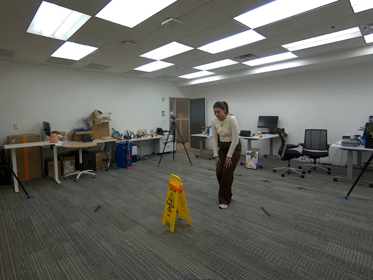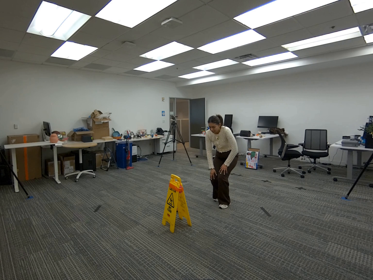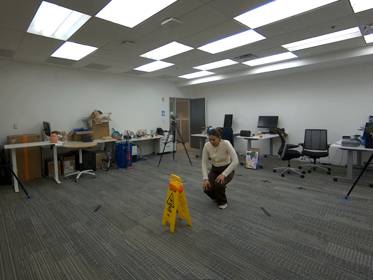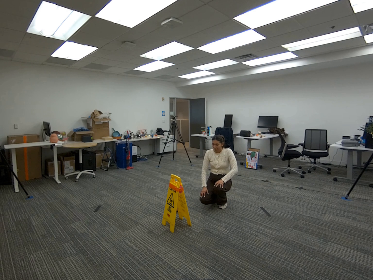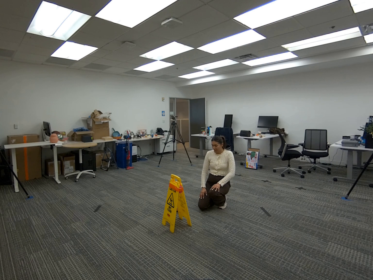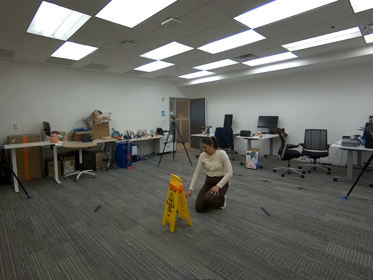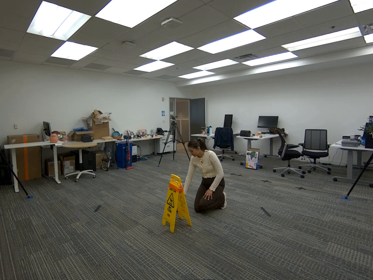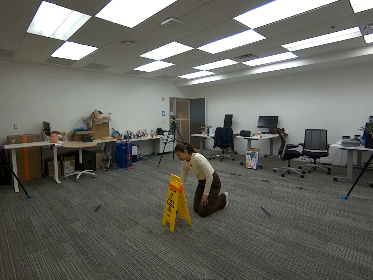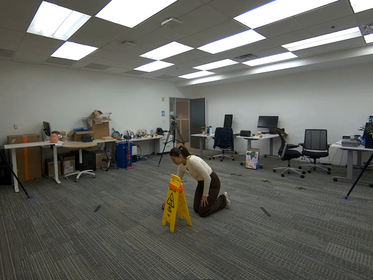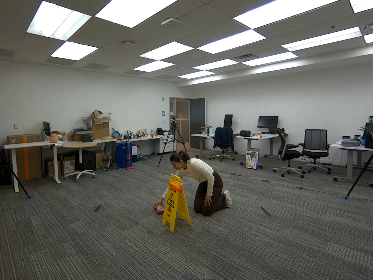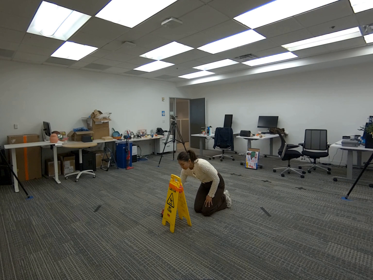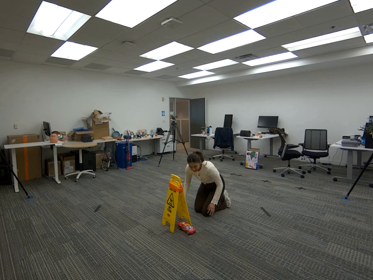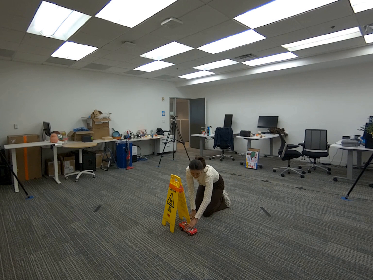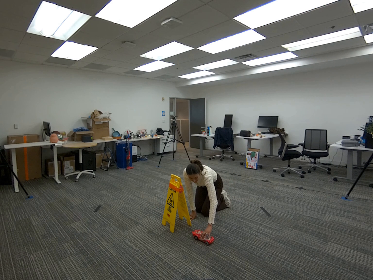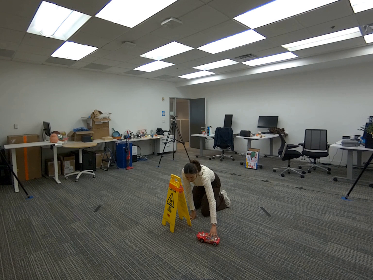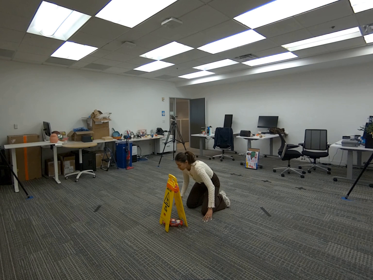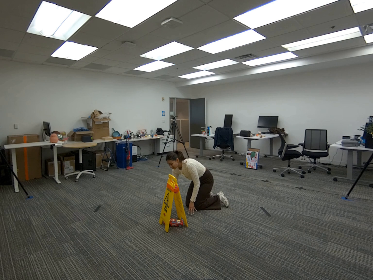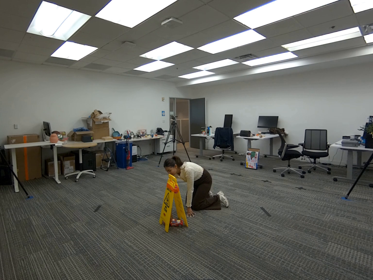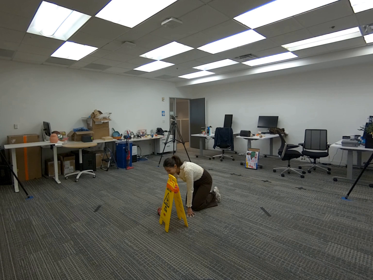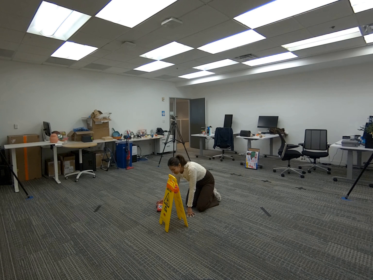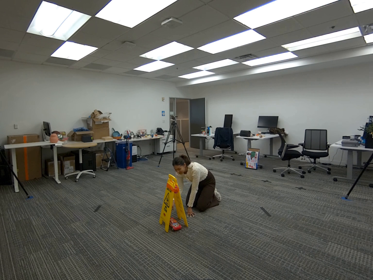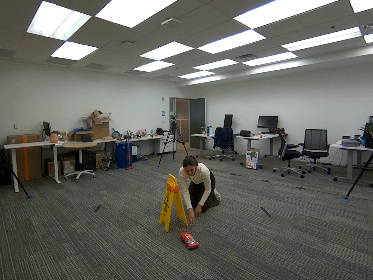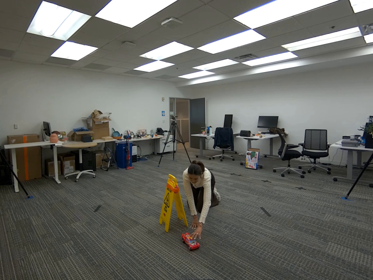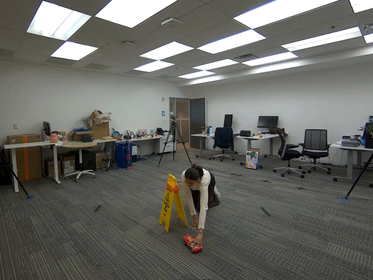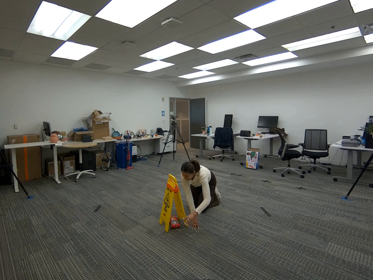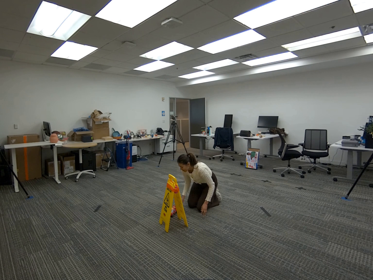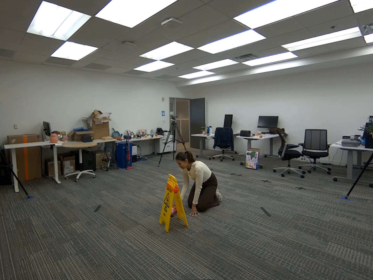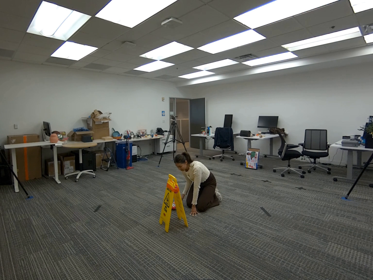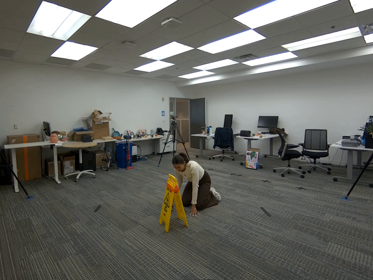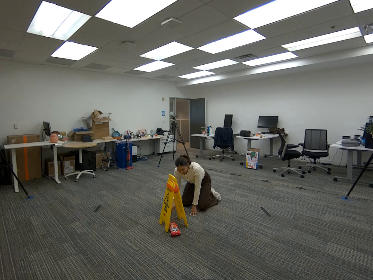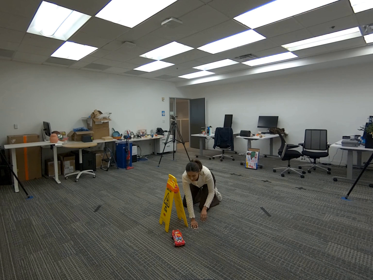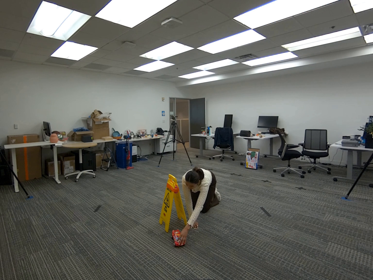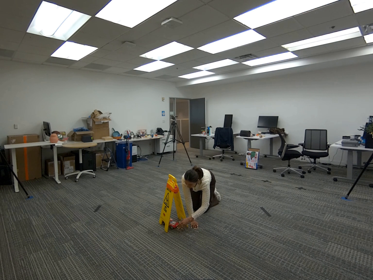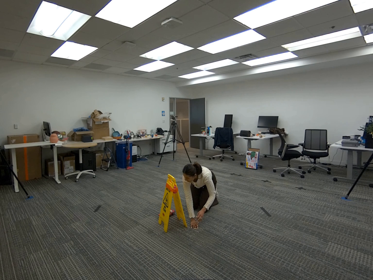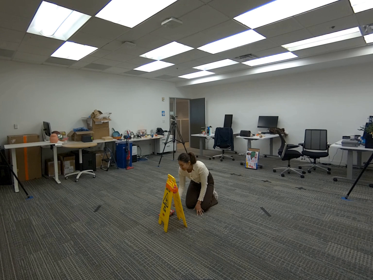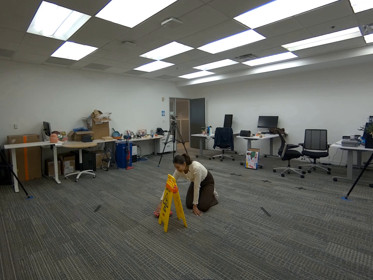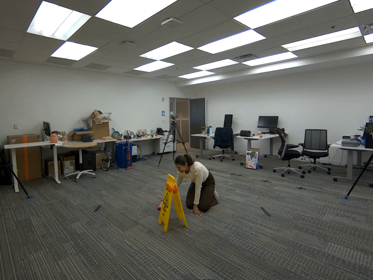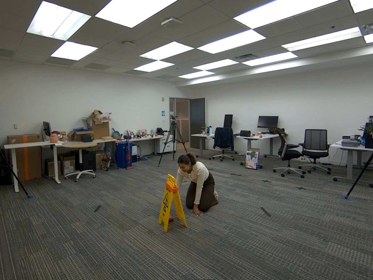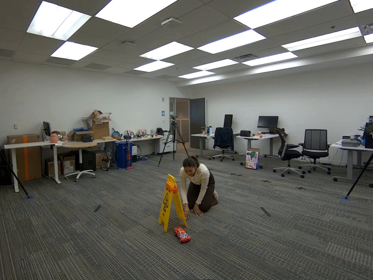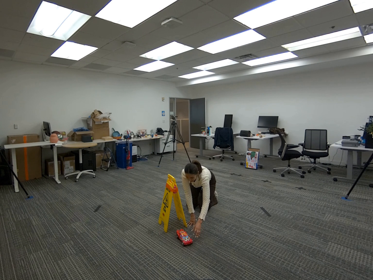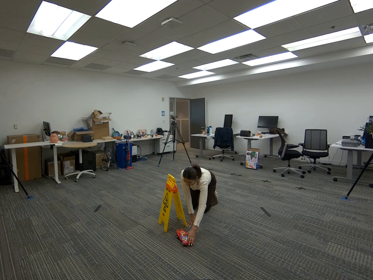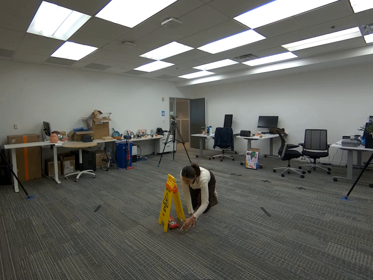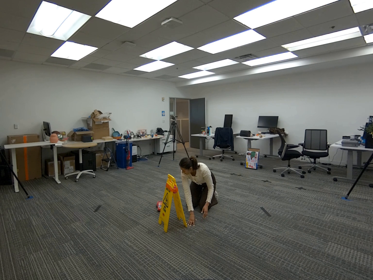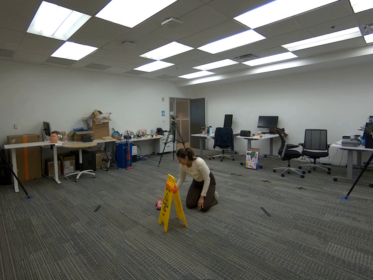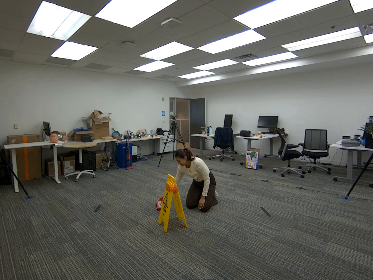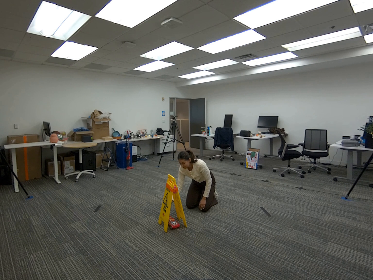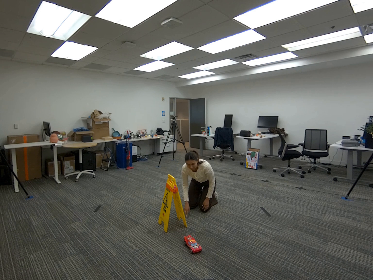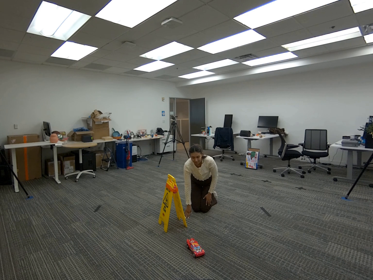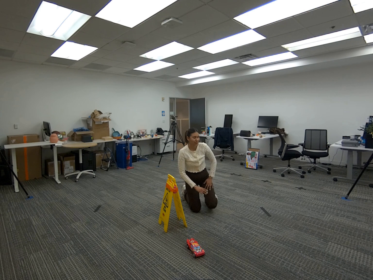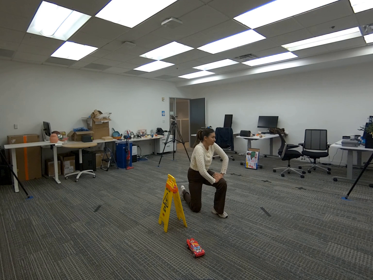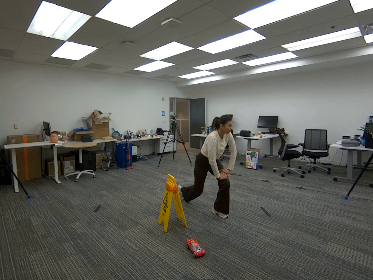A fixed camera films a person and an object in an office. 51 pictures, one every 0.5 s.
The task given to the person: Walk to the toy car on the ground and pick it up with your right hand. Place it on the ground and roll it under the wet floor sign. Move to the other side, pick up the car again, and roll it back under the wet floor sign. Continue alternating sides, rolling the car under the sign each time, until finished.
